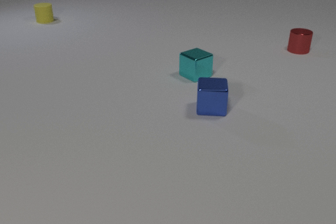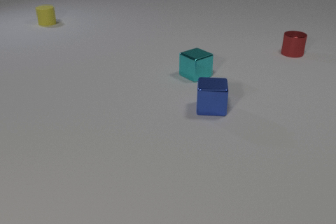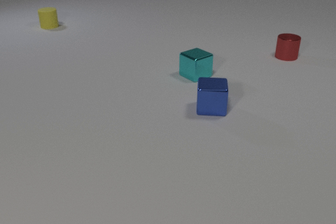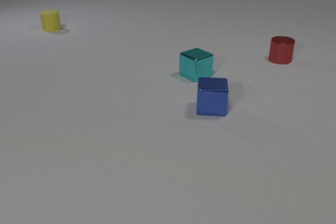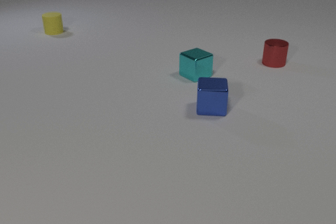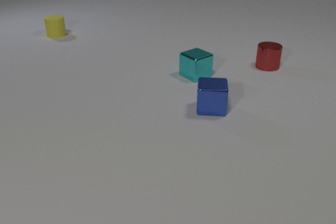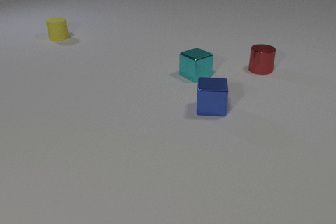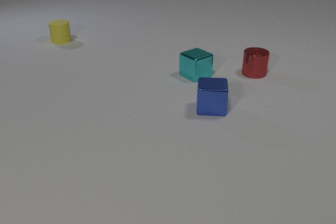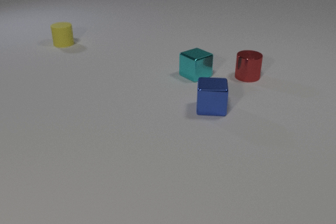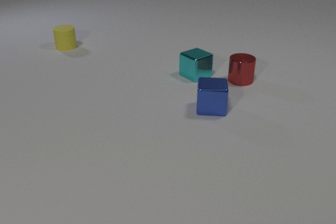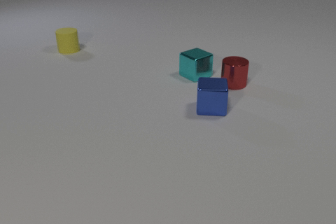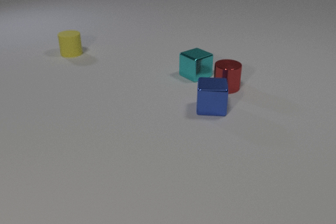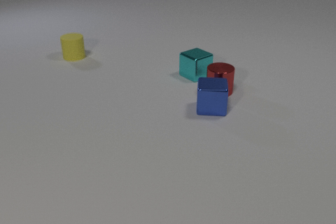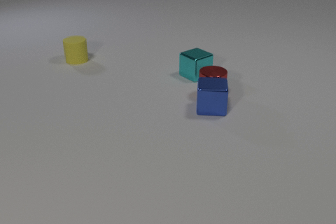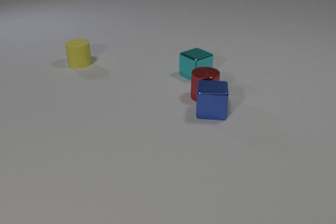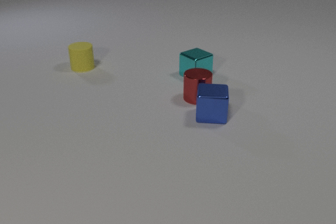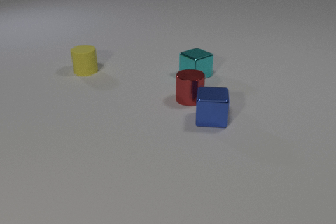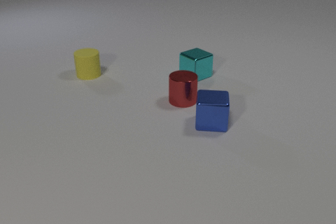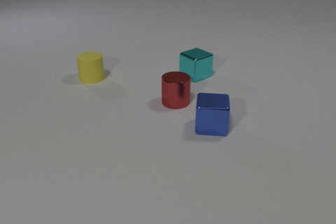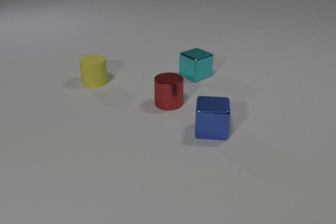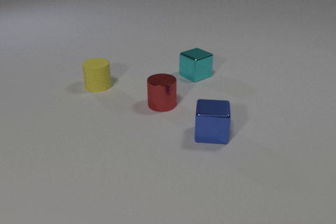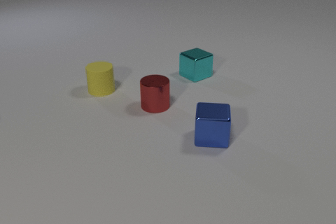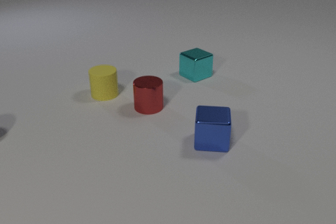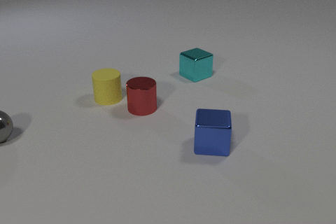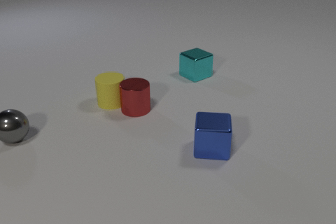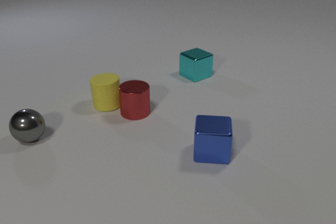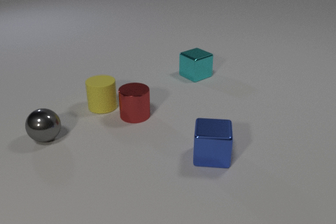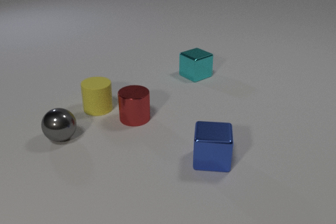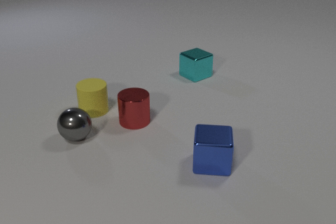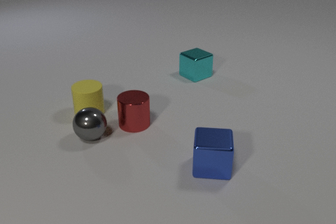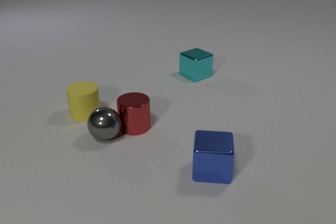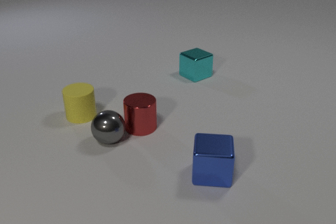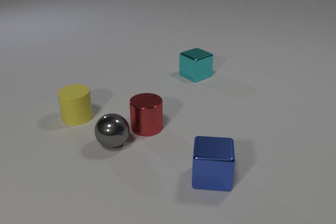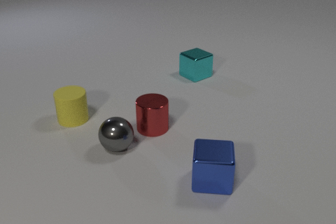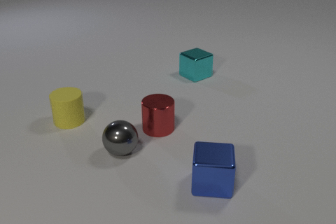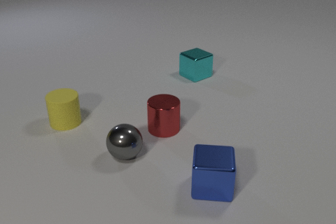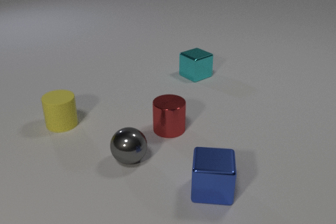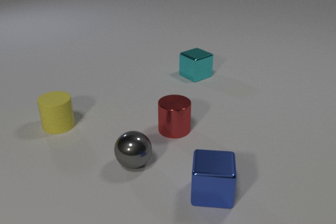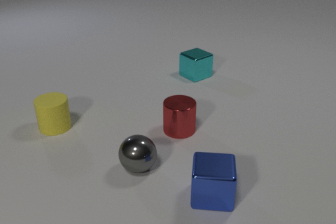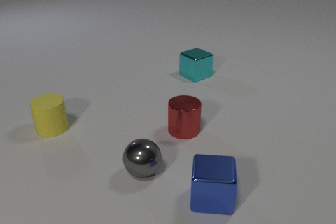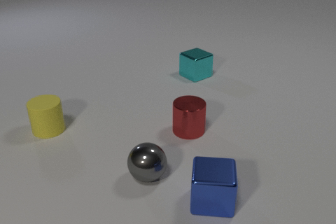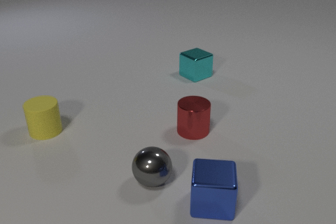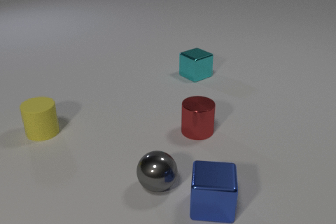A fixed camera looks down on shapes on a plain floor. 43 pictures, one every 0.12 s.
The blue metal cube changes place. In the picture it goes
toward the camera.
The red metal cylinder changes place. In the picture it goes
toward the camera.
0.00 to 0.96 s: The red metal cylinder slides toward the camera and to the left. The yellow rubber cylinder slides toward the camera.
0.96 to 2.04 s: The red metal cylinder slides to the left and toward the camera. The blue metal cube slides toward the camera. The yellow rubber cylinder slides toward the camera. The red metal cylinder and the blue metal cube collide.
2.04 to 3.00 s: The red metal cylinder slides to the left and toward the camera. The blue metal cube slides toward the camera. The yellow rubber cylinder slides toward the camera. The gray metal sphere comes in at the left edge, rolls to the right. The red metal cylinder and the yellow rubber cylinder collide.
3.00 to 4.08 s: The red metal cylinder slides toward the camera and to the right. The blue metal cube slides toward the camera. The yellow rubber cylinder slides to the left and toward the camera. The gray metal sphere rolls to the right and toward the camera. The red metal cylinder and the gray metal sphere collide.
4.08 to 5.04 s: The red metal cylinder slides to the right. The blue metal cube slides toward the camera. The yellow rubber cylinder slides to the left and toward the camera. The gray metal sphere rolls toward the camera and to the right.
What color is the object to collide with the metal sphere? red.
How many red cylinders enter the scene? 0.
How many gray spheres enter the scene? 1.
